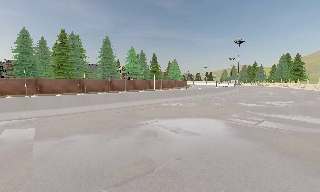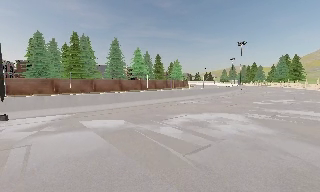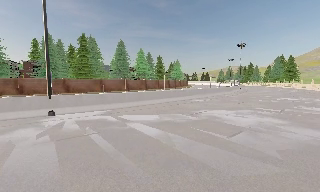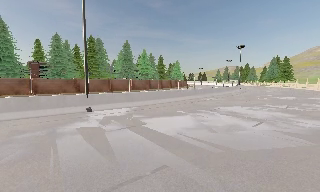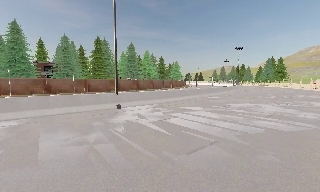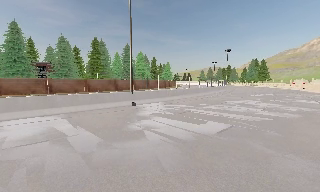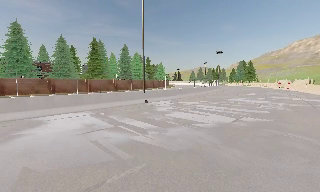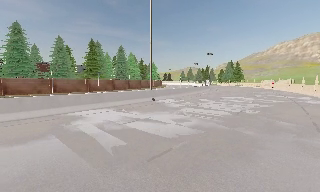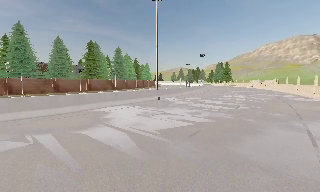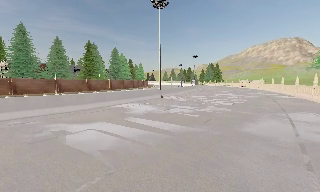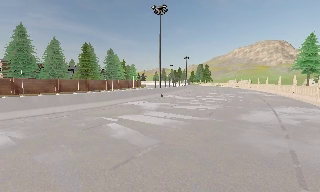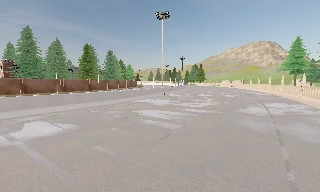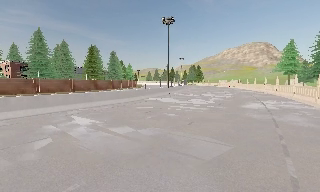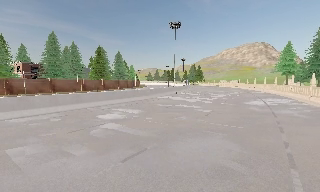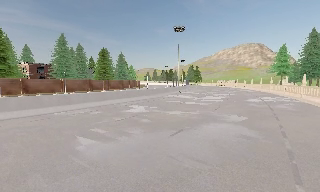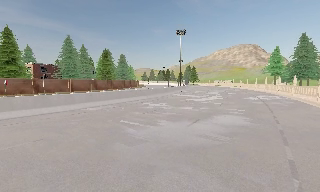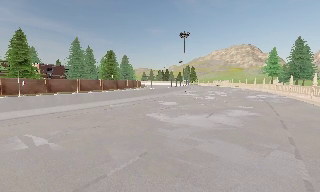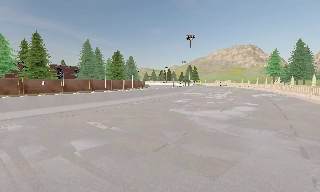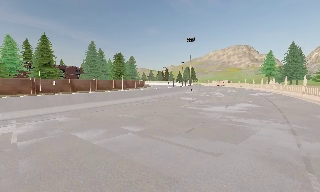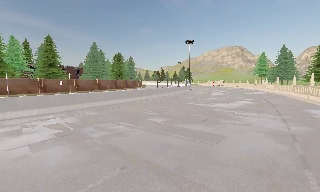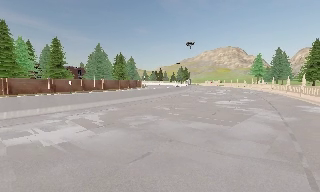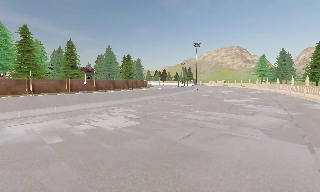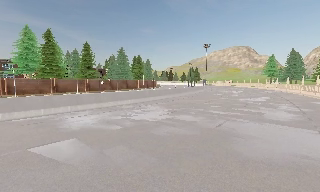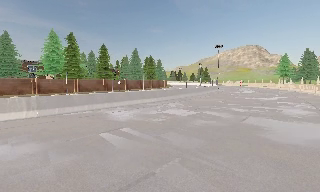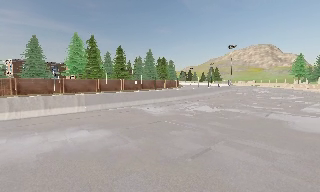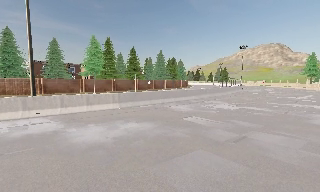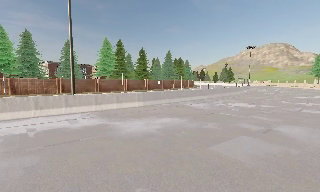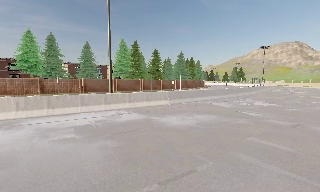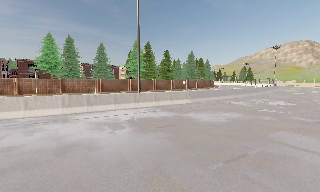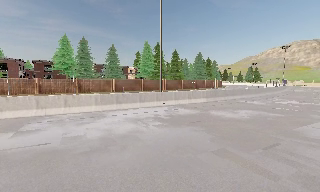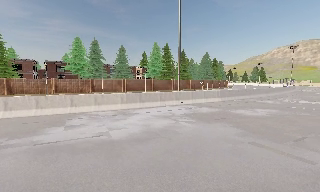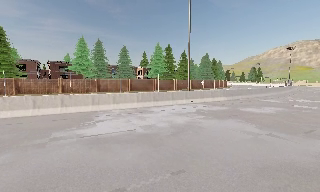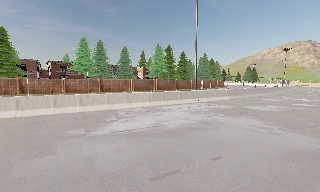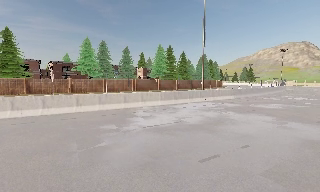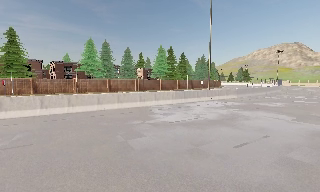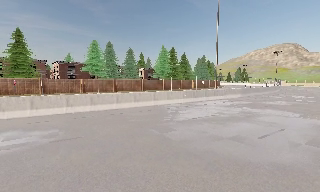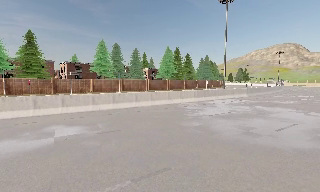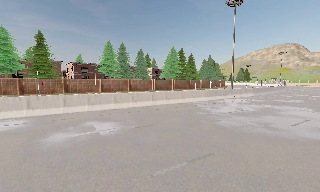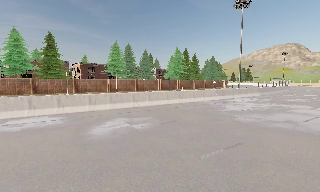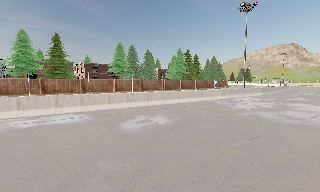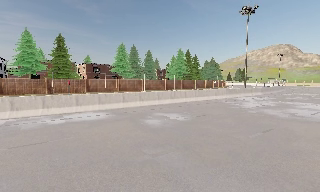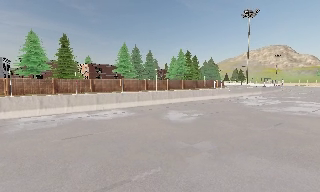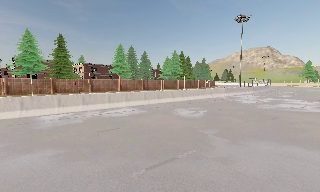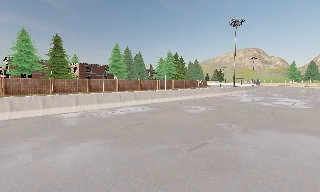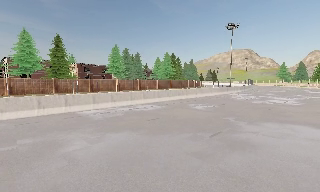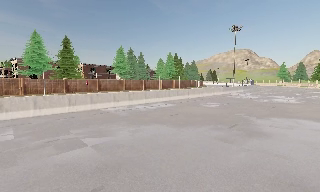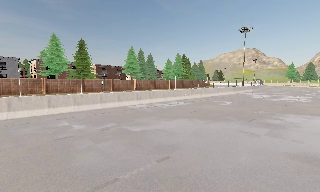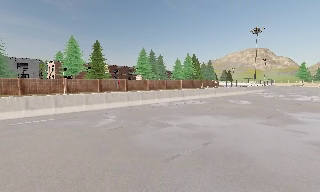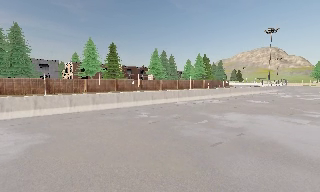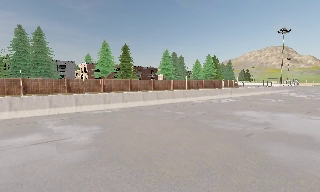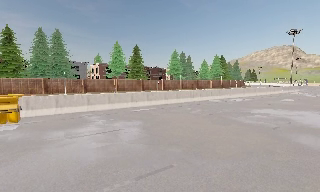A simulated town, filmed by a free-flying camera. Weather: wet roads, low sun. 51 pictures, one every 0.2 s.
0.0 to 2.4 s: The camera pans to its right, which is clockwise from overhead, by about 30 degrees. It travels to its left and backward, about 30 m, so close, fixed things drift to the right.
2.4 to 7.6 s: The camera travels to its left and backward, about 50 m, so close, fixed things drift to the right.
7.6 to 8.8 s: The camera pans to its right, which is clockwise from overhead, by about 10 degrees. It travels to its left and backward, about 9 m, so close, fixed things drift to the right.
8.8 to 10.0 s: The camera swings to its left by about 10 degrees, and the scene slides to the right. It travels to its left and backward, about 10 m, so close, fixed things drift to the right.
The film runs backward here.
